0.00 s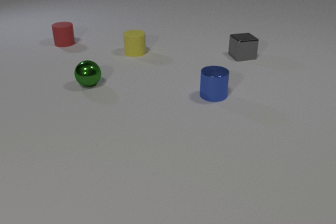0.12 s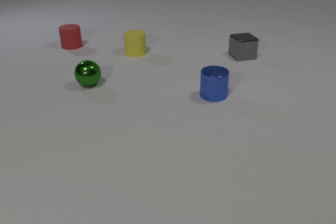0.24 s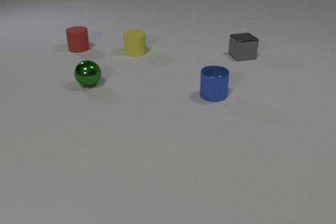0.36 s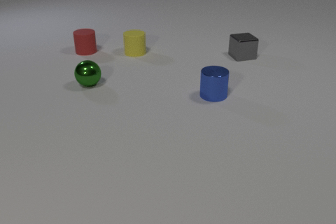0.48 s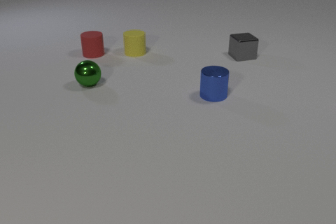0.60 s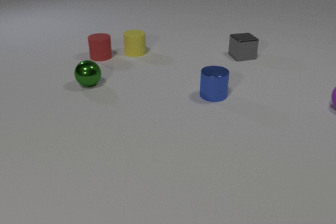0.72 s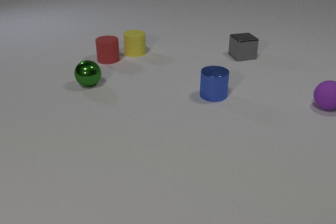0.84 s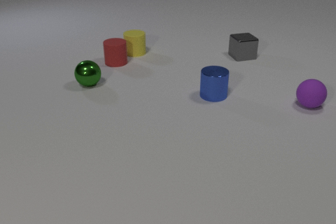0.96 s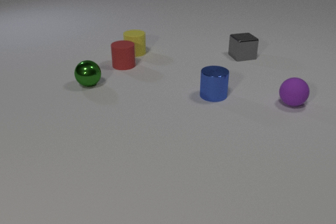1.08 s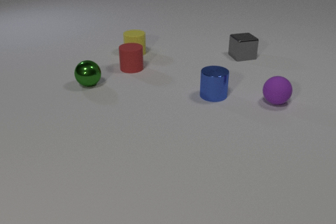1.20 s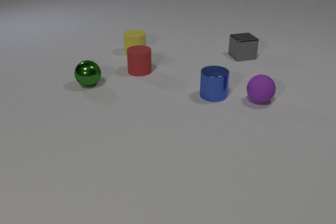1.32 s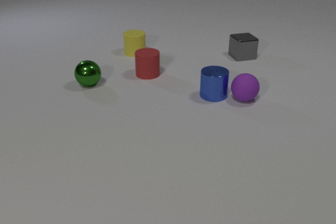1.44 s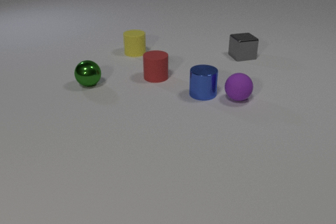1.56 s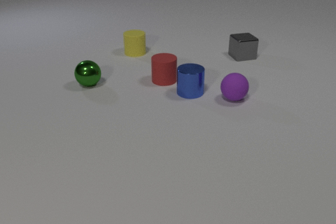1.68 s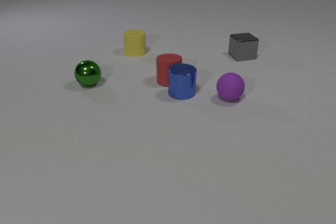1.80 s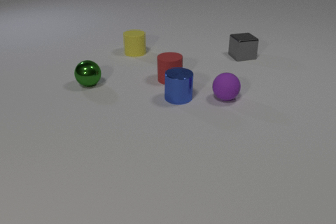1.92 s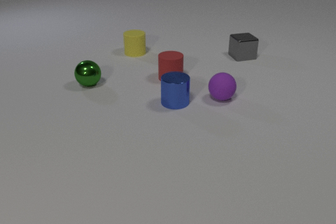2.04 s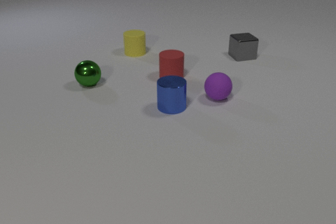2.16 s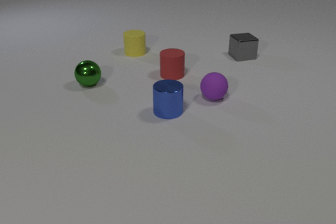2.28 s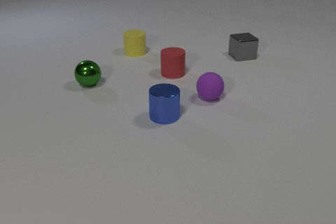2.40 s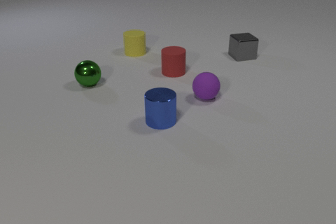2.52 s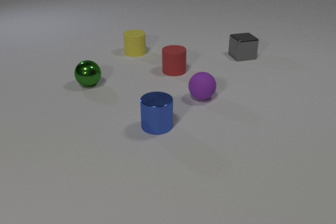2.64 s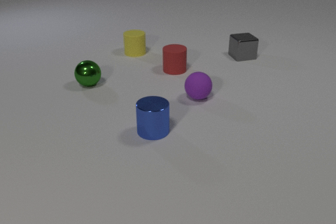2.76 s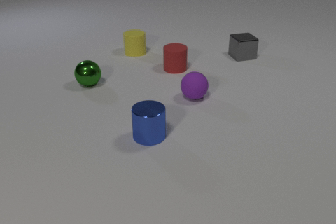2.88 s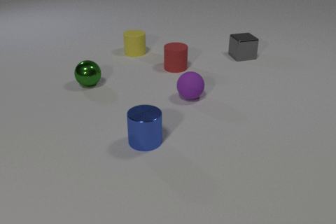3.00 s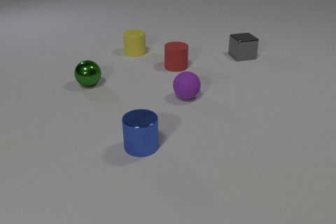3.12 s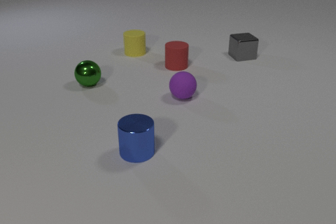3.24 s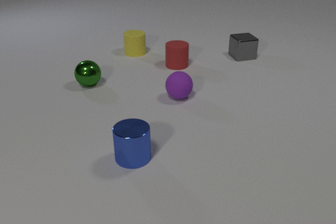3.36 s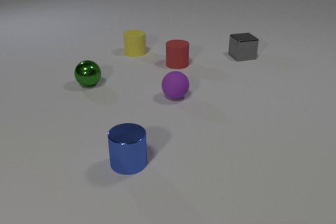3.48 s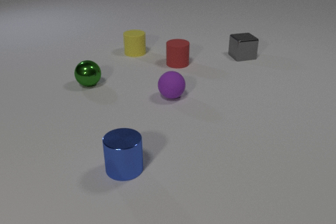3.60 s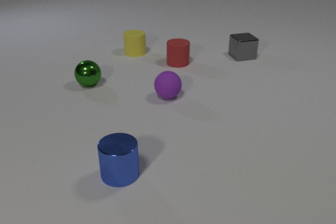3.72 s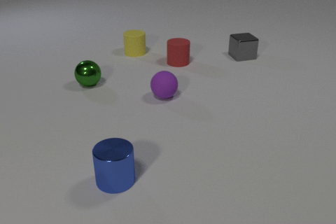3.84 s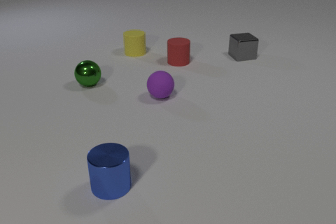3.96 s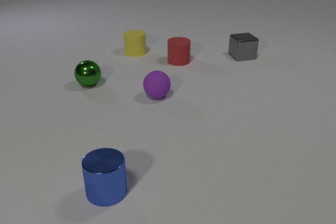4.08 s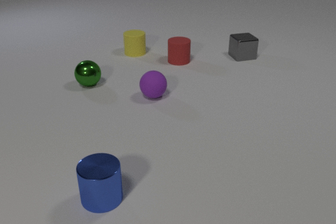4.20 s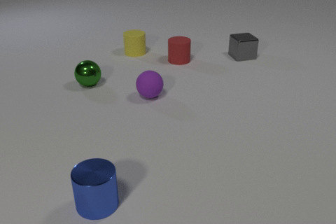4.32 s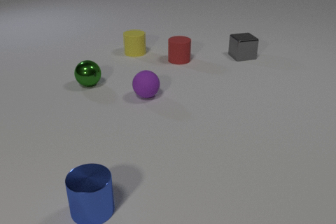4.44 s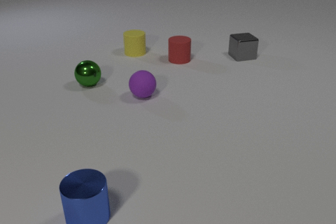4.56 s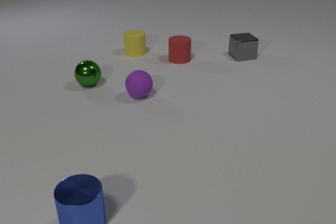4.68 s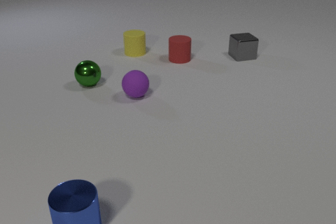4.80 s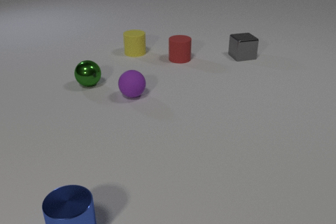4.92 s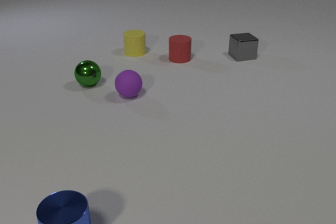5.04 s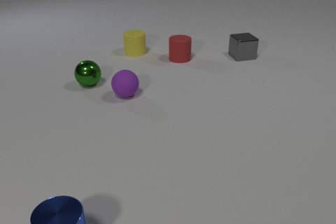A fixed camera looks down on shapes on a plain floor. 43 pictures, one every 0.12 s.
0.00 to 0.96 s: The purple rubber sphere comes in at the right edge, rolls to the left. The red rubber cylinder slides toward the camera and to the right.
0.96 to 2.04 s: The purple rubber sphere rolls to the left. The blue metal cylinder slides to the left and toward the camera. The red rubber cylinder slides to the right and toward the camera. The purple rubber sphere and the blue metal cylinder collide. The blue metal cylinder and the red rubber cylinder collide.
2.04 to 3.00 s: The purple rubber sphere rolls to the left. The blue metal cylinder slides toward the camera and to the left. The red rubber cylinder slides away from the camera.
3.00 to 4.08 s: The purple rubber sphere rolls to the left. The blue metal cylinder slides toward the camera and to the left. The red rubber cylinder slides away from the camera.
4.08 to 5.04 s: The purple rubber sphere rolls to the left. The blue metal cylinder slides toward the camera and to the left. The red rubber cylinder slides away from the camera.
Are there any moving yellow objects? no.
How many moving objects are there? 3.
How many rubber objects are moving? 2.
